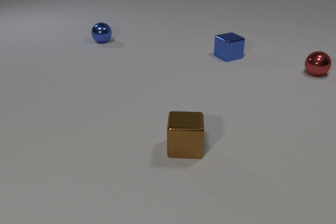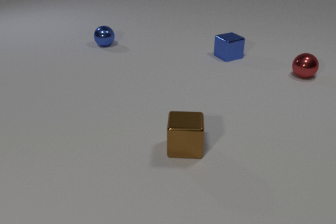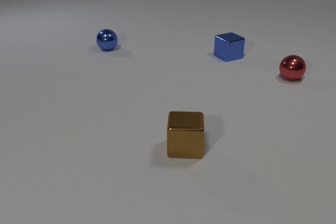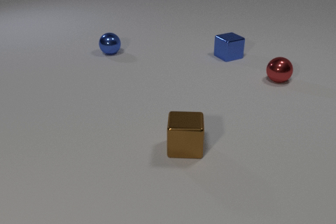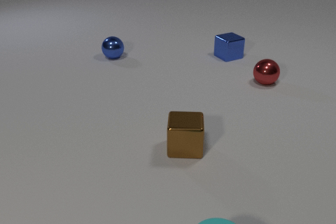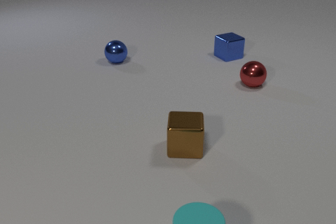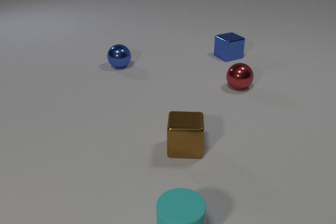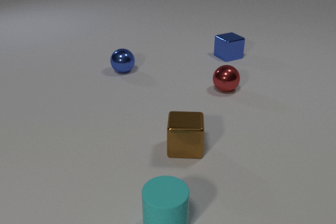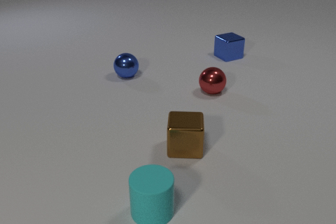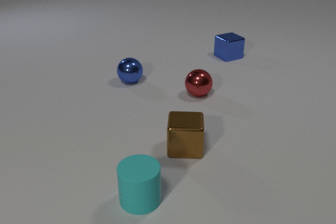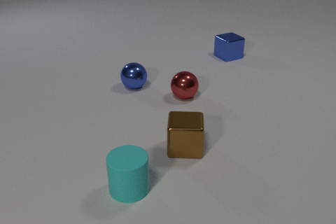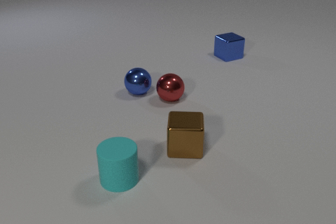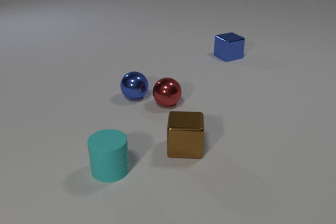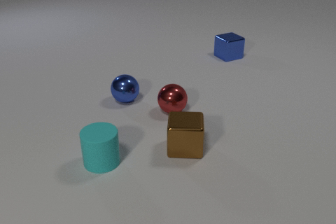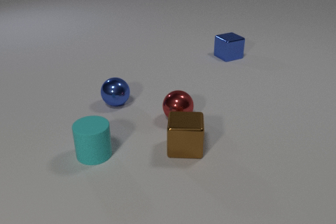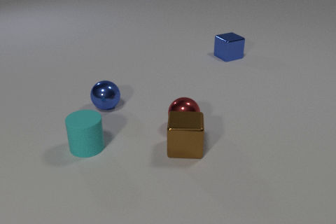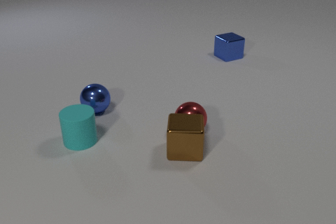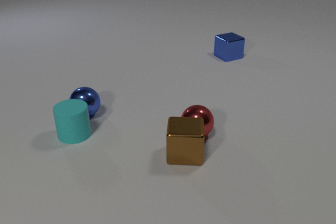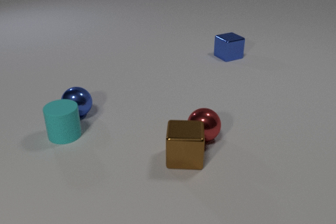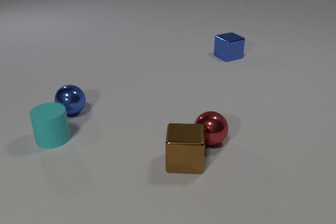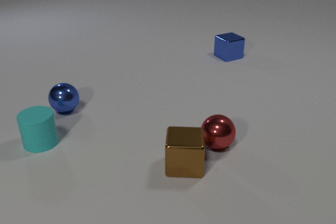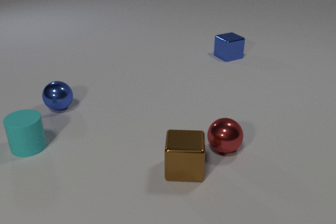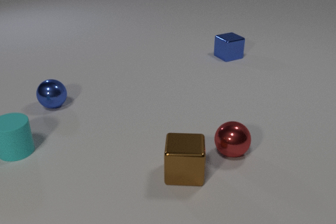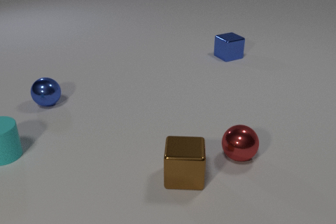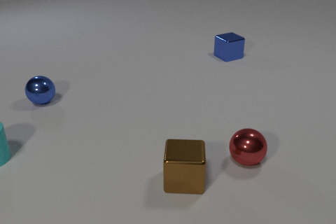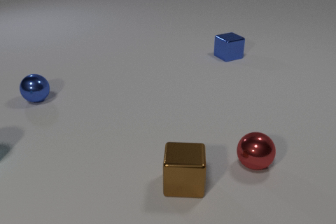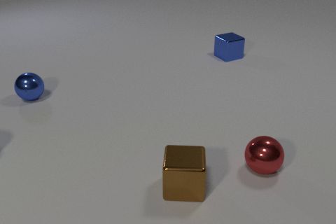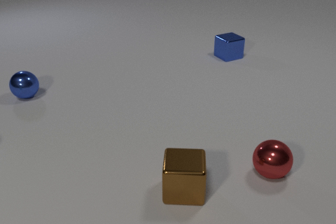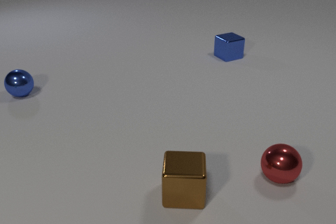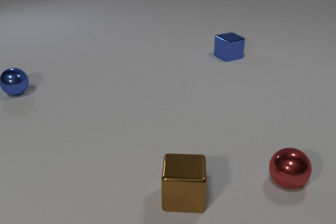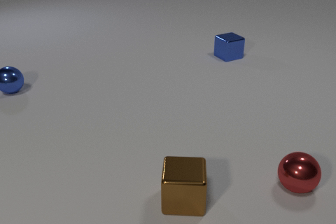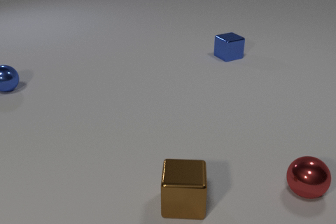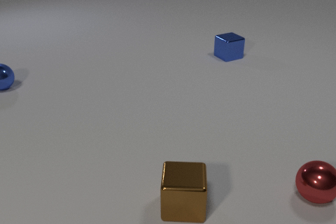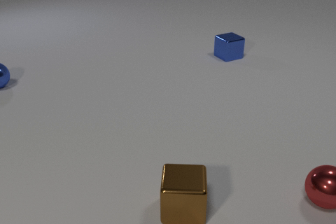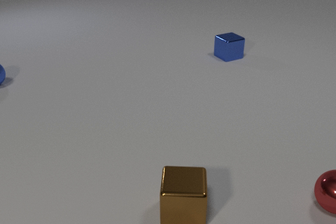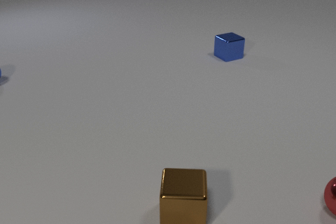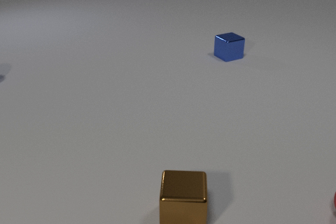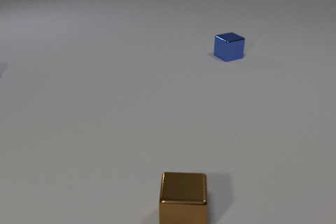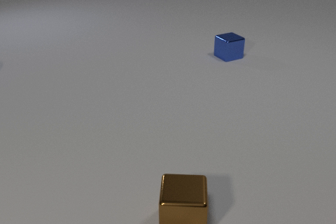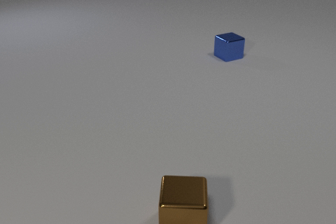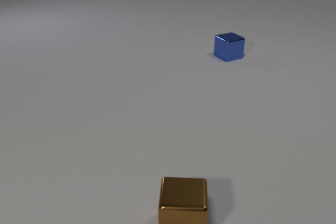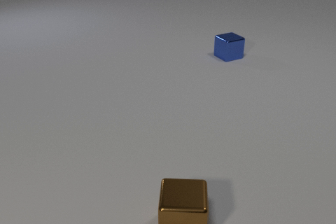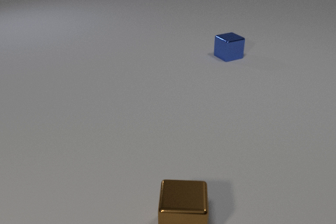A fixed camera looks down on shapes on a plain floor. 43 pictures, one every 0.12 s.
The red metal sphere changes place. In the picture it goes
toward the camera.
The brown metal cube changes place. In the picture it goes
toward the camera.
0.00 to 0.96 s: The blue metal sphere rolls toward the camera. The red metal sphere rolls to the left and toward the camera. The cyan rubber cylinder comes in at the bottom edge, slides away from the camera and to the left.
0.96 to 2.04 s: The blue metal sphere rolls toward the camera and to the left. The red metal sphere rolls toward the camera. The cyan rubber cylinder slides away from the camera and to the left. The brown metal cube slides toward the camera. The blue metal sphere and the red metal sphere collide. The red metal sphere and the brown metal cube collide.
2.04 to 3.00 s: The blue metal sphere rolls to the left and away from the camera. The red metal sphere rolls to the right and toward the camera. The cyan rubber cylinder slides to the left, leaves at the left edge. The brown metal cube slides toward the camera. The blue metal sphere and the cyan rubber cylinder collide.
3.00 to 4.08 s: The blue metal sphere rolls away from the camera and to the left. The red metal sphere rolls to the right and toward the camera. The brown metal cube slides toward the camera.
4.08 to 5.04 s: The blue metal sphere rolls away from the camera, leaves at the left edge. The red metal sphere rolls to the right, leaves at the right edge. The brown metal cube slides toward the camera.
How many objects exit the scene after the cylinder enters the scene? 3.
Are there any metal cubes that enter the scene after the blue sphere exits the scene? no.
What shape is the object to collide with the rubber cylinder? sphere.
